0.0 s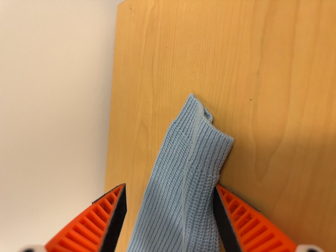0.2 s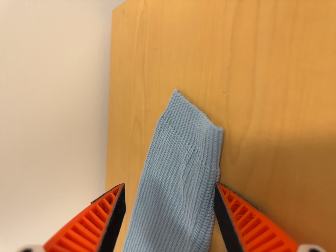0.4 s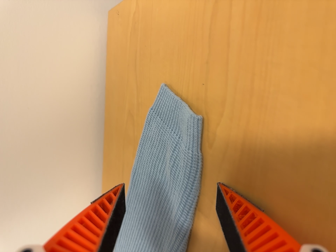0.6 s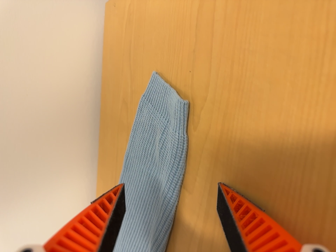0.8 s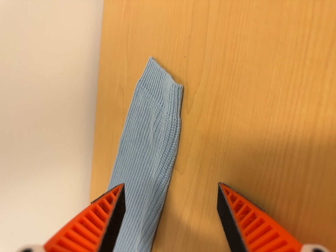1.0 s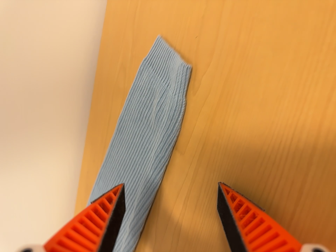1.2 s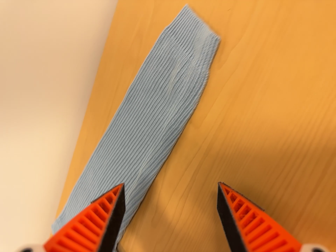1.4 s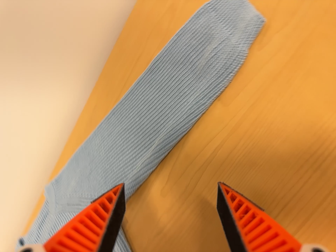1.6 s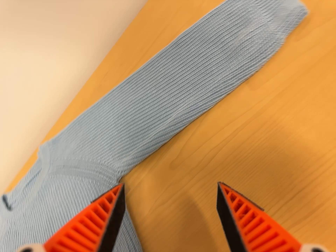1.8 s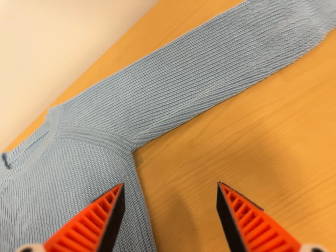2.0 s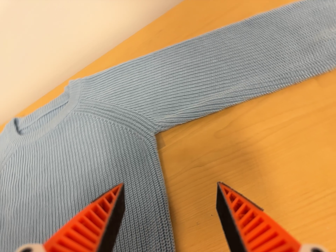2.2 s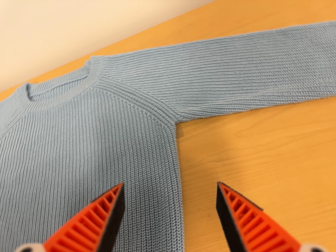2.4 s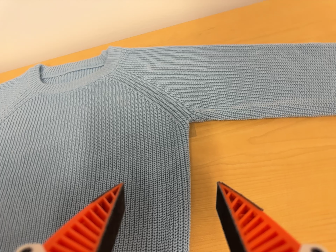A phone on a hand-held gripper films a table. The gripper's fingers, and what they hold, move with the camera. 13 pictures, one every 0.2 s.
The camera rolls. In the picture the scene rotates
clockwise.
The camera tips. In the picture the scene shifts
upward.
0.0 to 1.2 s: The camera travels toward the bottom of its view and backward, about 10 cm, so close, fixed things drift upward. It rolls about its line of sight by about 15 degrees, and the scene rotates clockwise.
1.2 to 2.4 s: The camera pans to its right by about 15 degrees. It travels to its left, about 26 cm. It rolls about its line of sight by about 55 degrees, and the scene rotates clockwise.
The film runs backward here.
